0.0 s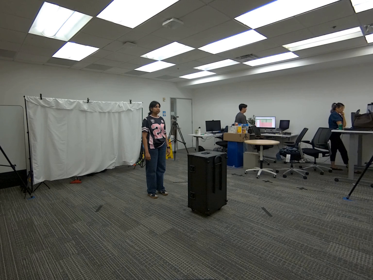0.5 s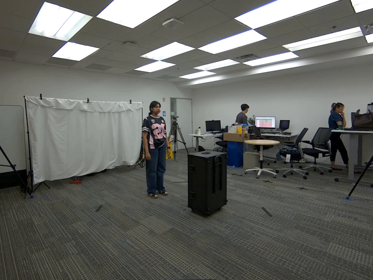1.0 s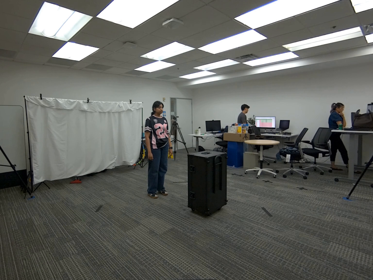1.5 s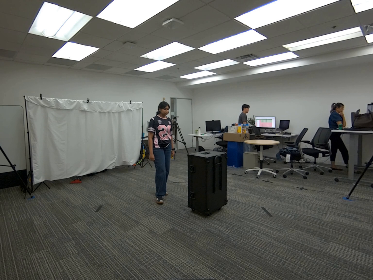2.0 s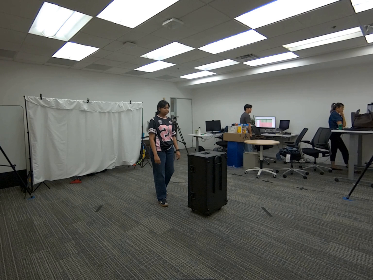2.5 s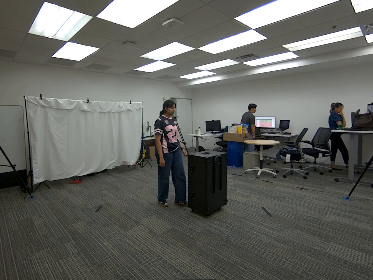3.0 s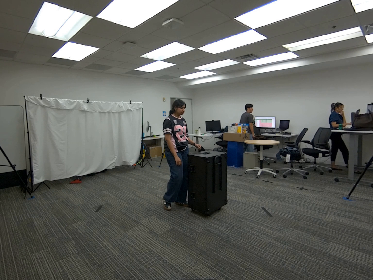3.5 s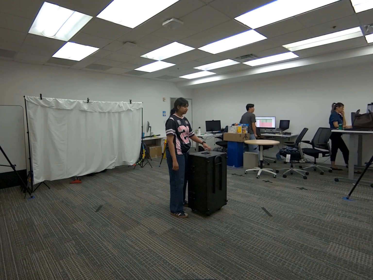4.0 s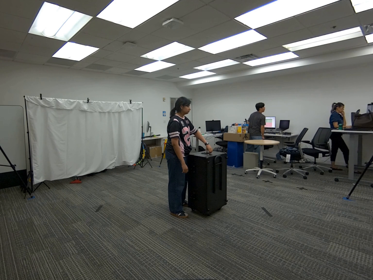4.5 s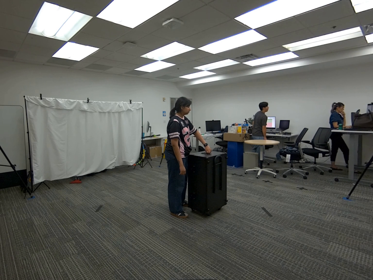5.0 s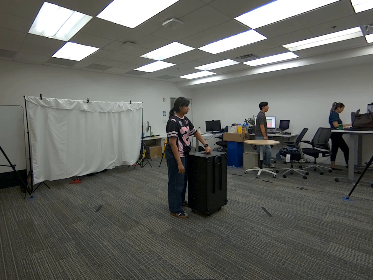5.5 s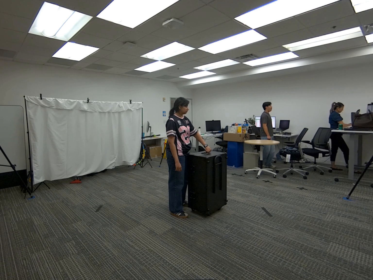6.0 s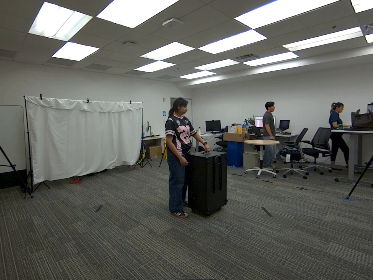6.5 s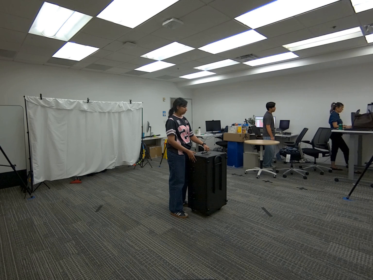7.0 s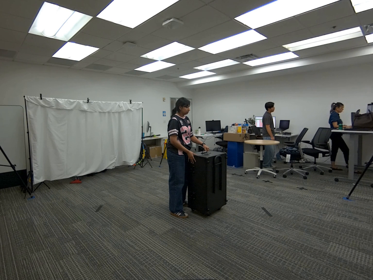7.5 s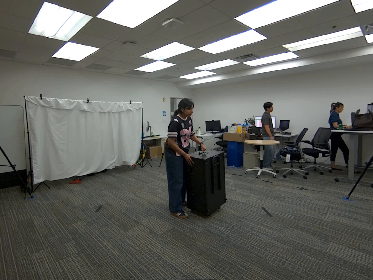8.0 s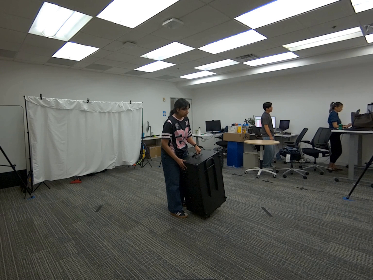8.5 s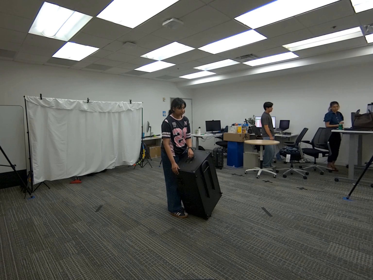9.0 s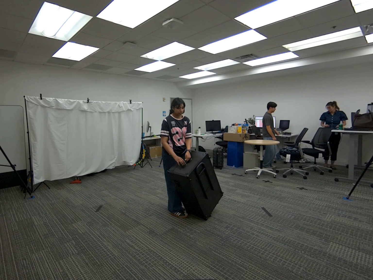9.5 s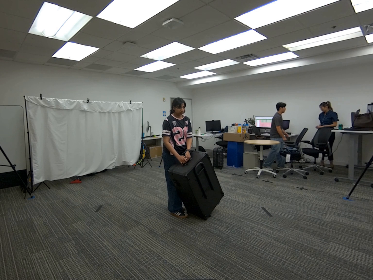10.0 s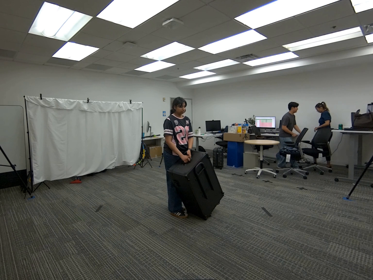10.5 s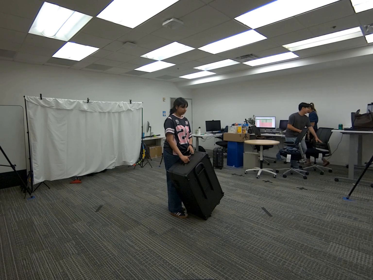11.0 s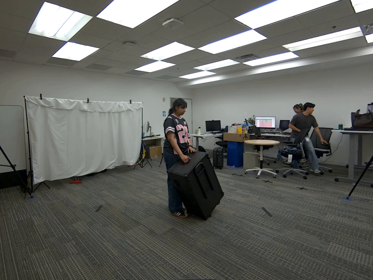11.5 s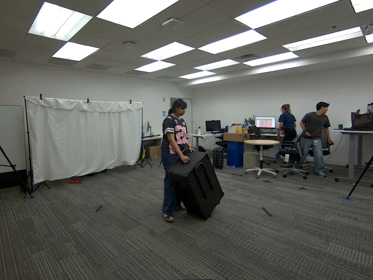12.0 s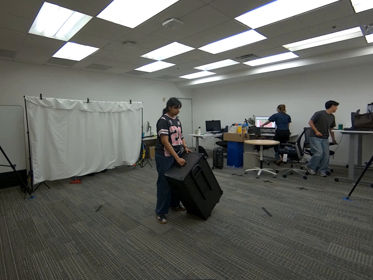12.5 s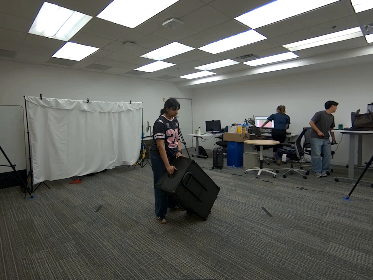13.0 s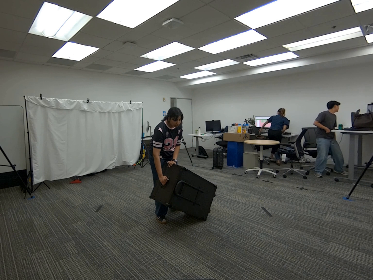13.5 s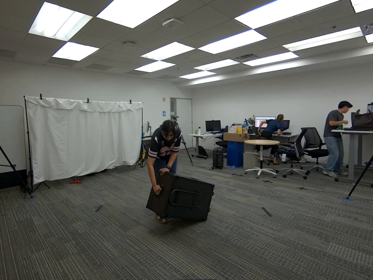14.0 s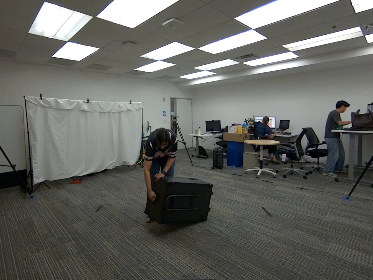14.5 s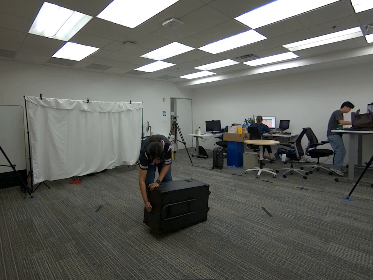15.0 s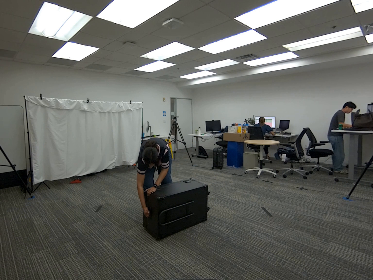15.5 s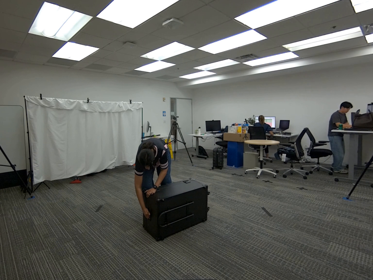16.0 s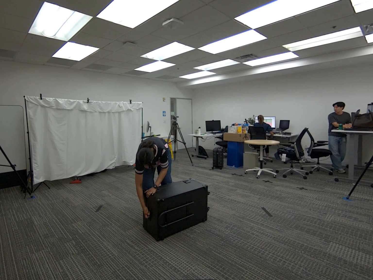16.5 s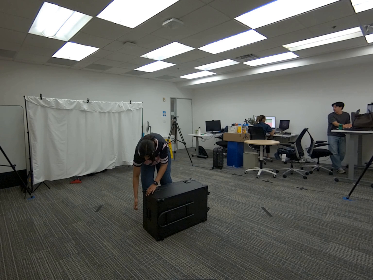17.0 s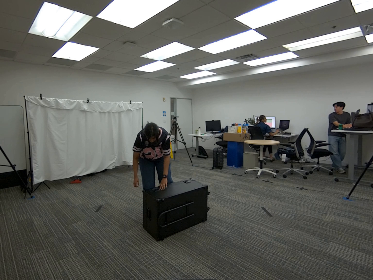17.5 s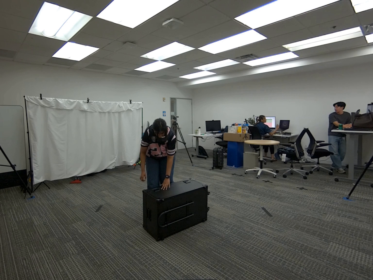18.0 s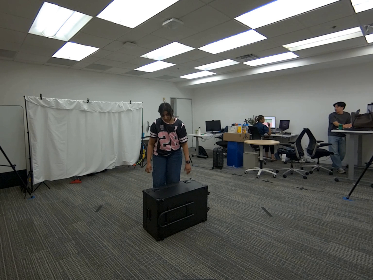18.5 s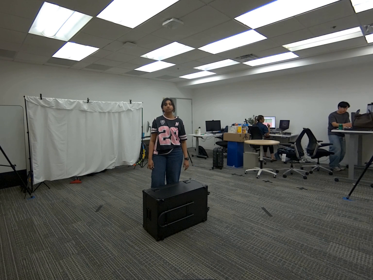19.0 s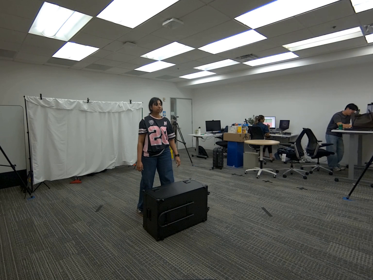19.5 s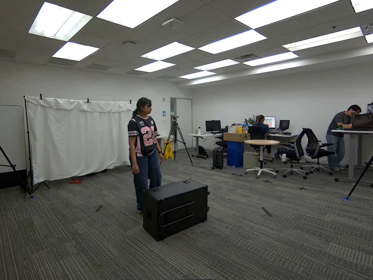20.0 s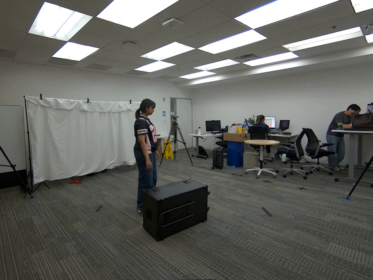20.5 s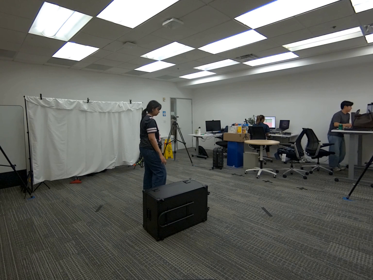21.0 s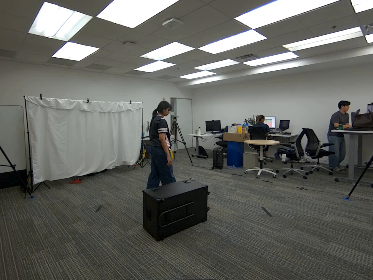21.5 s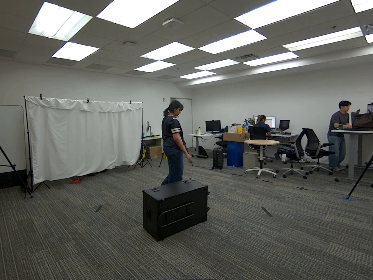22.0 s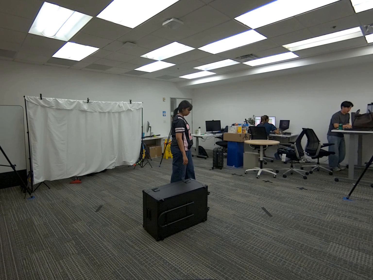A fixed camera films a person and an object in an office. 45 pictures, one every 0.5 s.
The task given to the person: Walk over and place the G1 box on its side.
